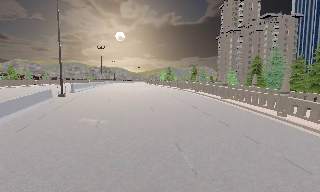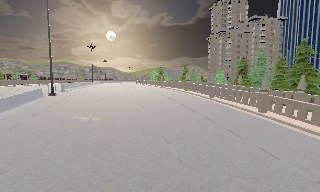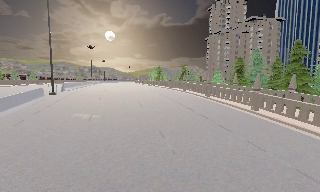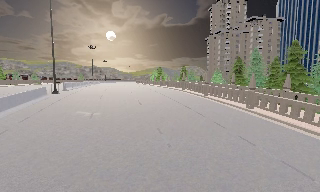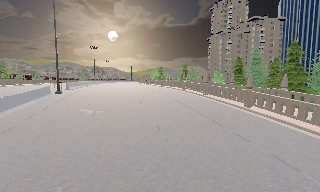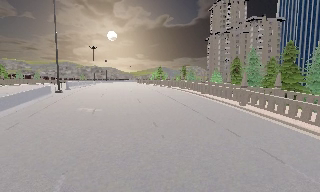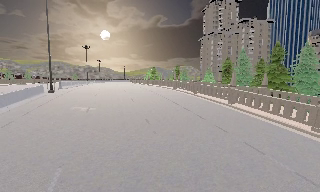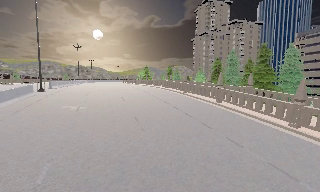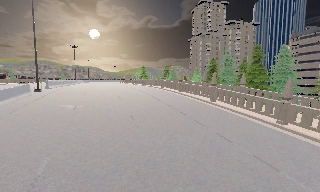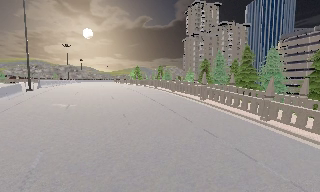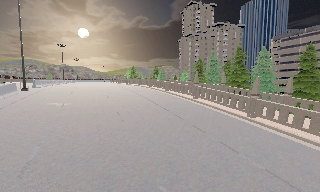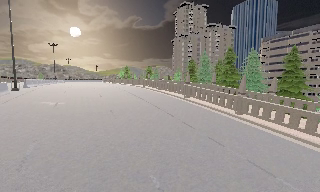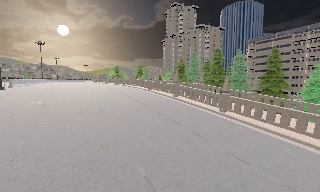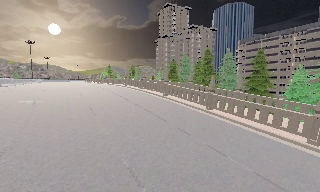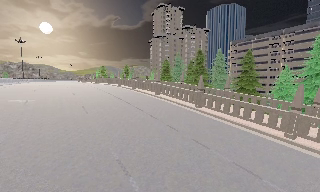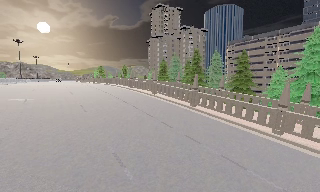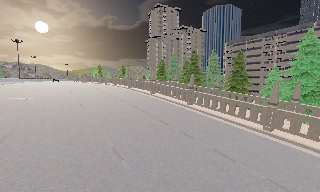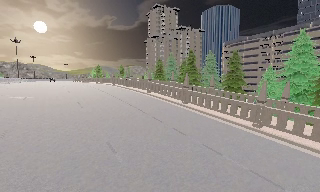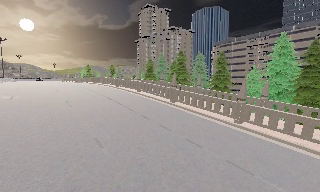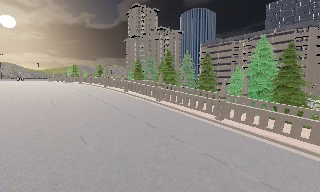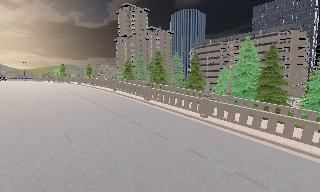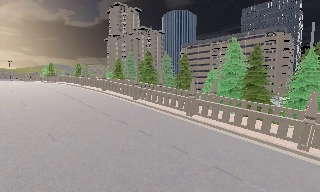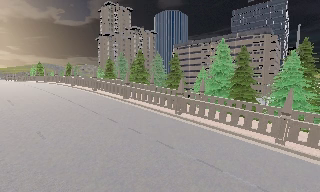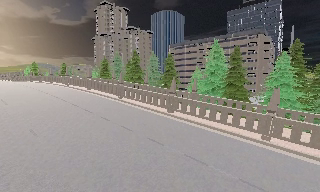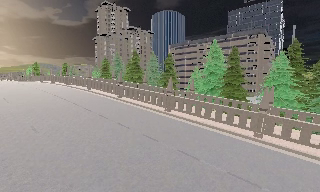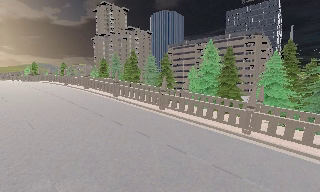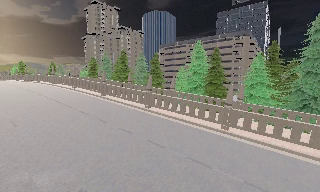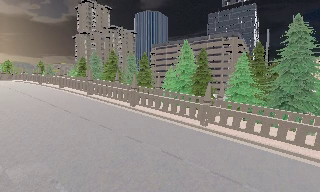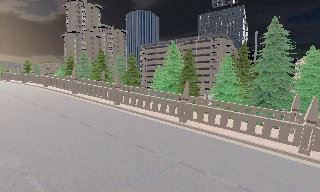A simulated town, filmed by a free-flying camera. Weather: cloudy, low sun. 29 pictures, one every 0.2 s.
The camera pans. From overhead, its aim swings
clockwise.
The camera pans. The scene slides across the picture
to the left.
0.0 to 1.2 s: The camera travels backward, about 3 m, so what stands in front gets smaller.
1.2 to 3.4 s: The scene slides to the left, as the camera pans about 15 degrees to its right. It travels backward and to its right, about 5 m, so what stands in front gets smaller.
3.4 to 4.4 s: The camera swings to its right by about 15 degrees, and the scene slides to the left. It travels backward and to its right, about 2 m, so what stands in front gets smaller.
4.4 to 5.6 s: The camera travels to its right and backward, about 3.5 m, so close, fixed things drift to the left. It gains speed.
The film runs backward here.
